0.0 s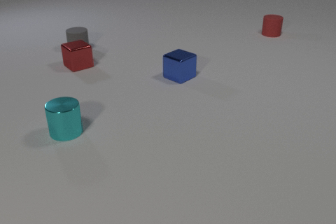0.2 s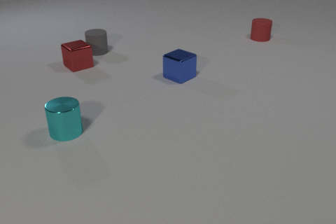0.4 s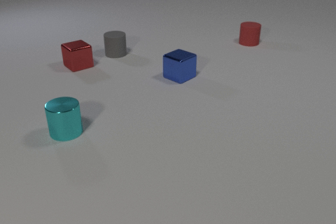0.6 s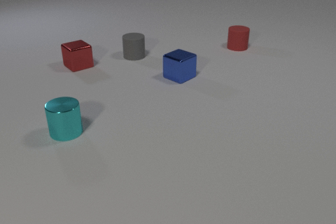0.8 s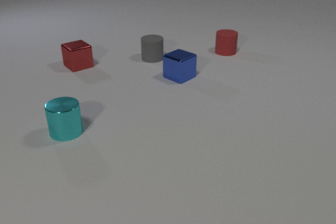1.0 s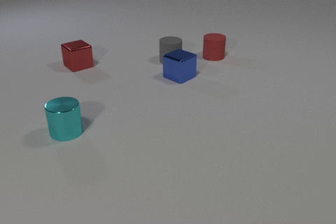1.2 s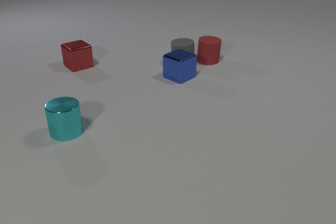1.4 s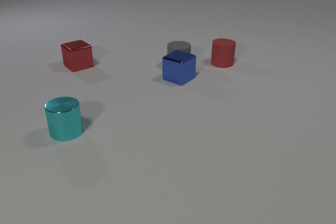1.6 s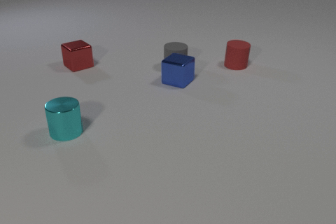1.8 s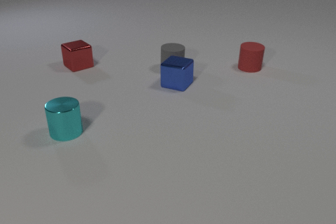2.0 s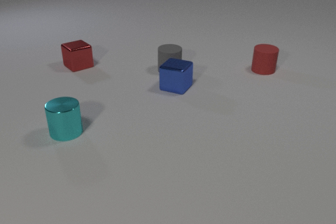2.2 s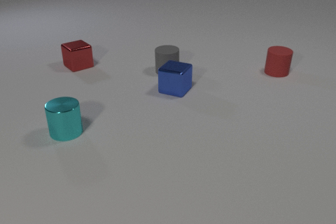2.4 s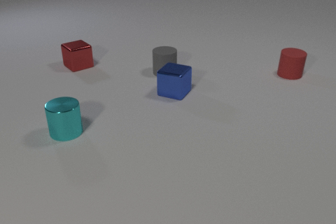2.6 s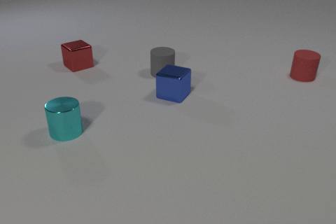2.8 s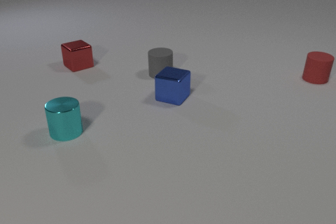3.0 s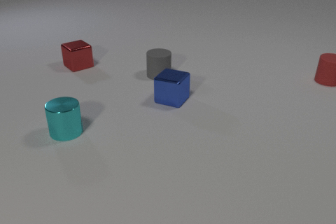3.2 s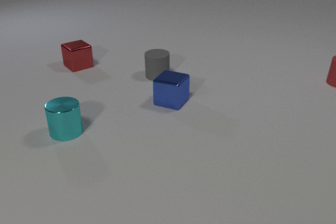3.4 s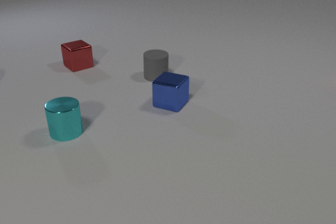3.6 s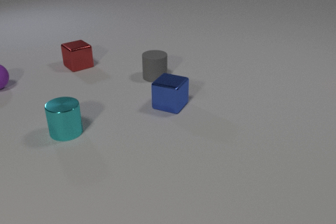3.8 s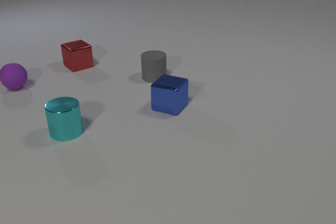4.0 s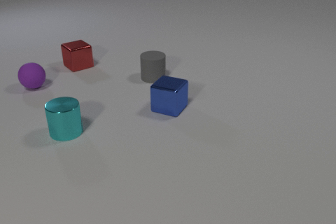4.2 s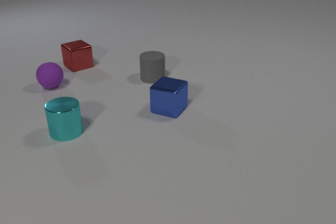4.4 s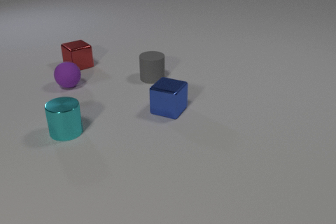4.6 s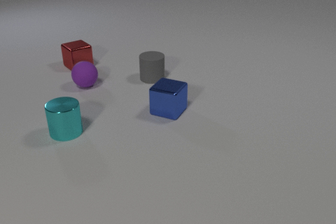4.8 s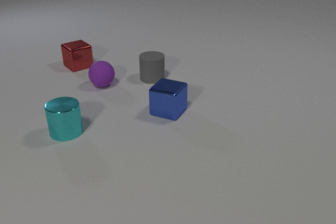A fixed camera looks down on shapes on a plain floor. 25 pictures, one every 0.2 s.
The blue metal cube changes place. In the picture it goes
toward the camera.
0.0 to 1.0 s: The gray rubber cylinder slides to the right and toward the camera. The red rubber cylinder slides toward the camera and to the left.
1.0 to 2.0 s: The gray rubber cylinder slides toward the camera. The red rubber cylinder slides to the right and toward the camera. The blue metal cube slides toward the camera. The gray rubber cylinder and the red rubber cylinder collide. The gray rubber cylinder and the blue metal cube collide.
2.0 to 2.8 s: The gray rubber cylinder slides toward the camera and to the left. The red rubber cylinder slides to the right. The blue metal cube slides toward the camera.
2.8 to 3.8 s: The gray rubber cylinder slides toward the camera and to the left. The red rubber cylinder slides to the right, leaves at the right edge. The blue metal cube slides toward the camera. The purple rubber sphere comes in at the left edge, rolls to the right.
3.8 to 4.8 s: The blue metal cube slides toward the camera. The purple rubber sphere rolls to the right.
What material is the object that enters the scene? rubber.
How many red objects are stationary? 1.
What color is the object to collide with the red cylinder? gray.
